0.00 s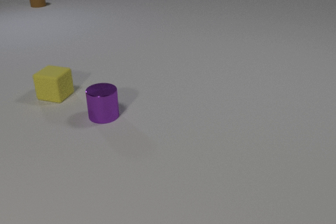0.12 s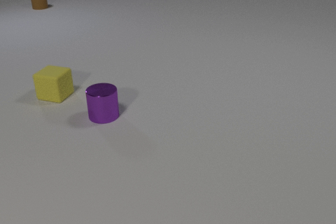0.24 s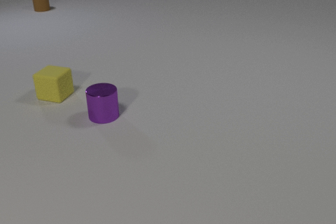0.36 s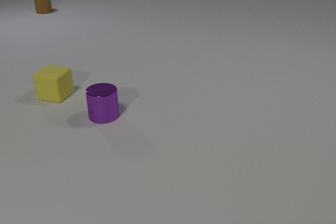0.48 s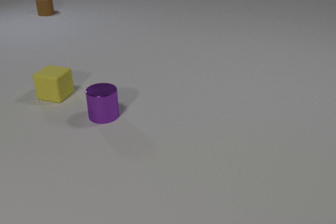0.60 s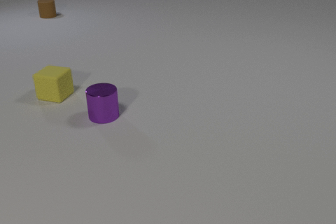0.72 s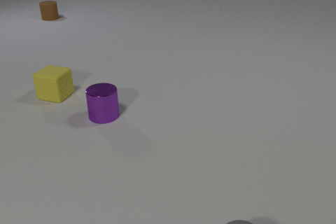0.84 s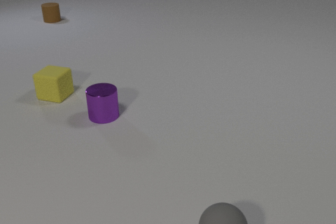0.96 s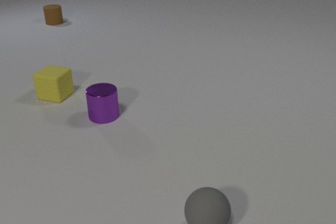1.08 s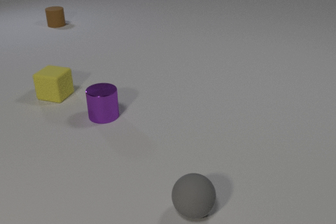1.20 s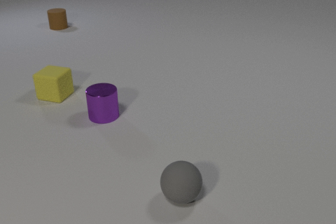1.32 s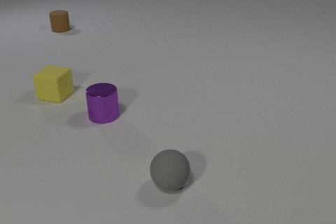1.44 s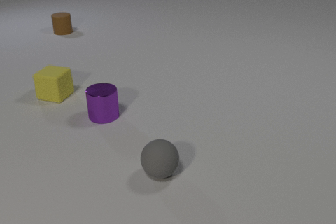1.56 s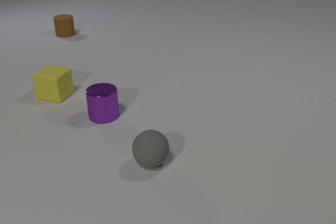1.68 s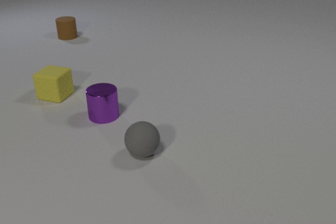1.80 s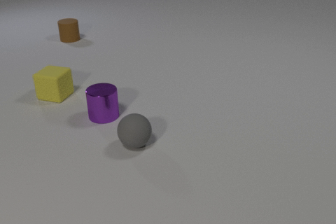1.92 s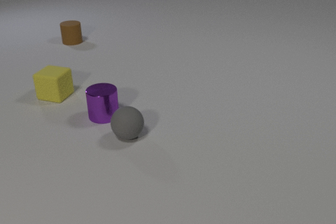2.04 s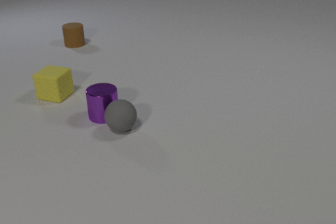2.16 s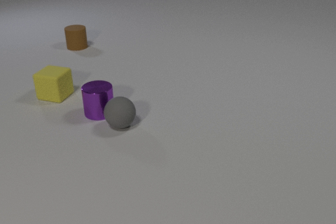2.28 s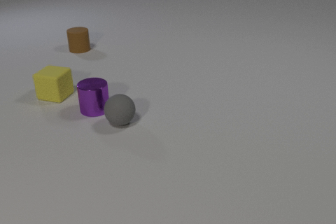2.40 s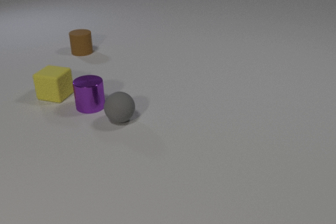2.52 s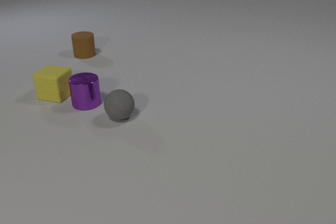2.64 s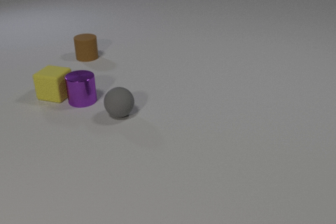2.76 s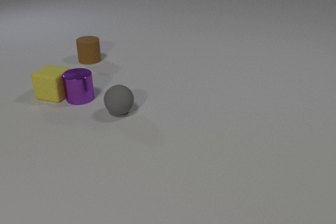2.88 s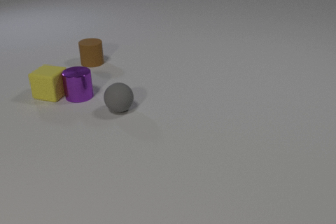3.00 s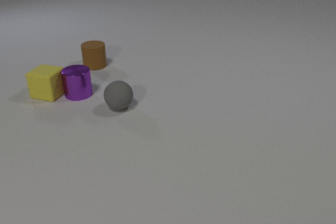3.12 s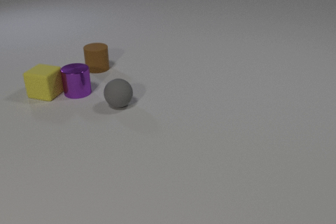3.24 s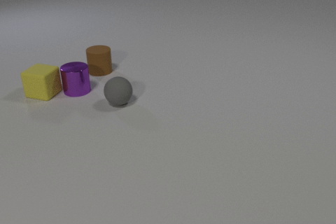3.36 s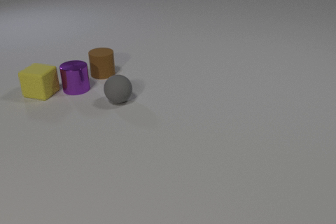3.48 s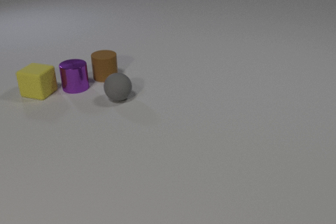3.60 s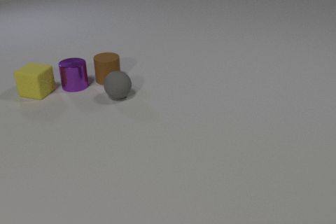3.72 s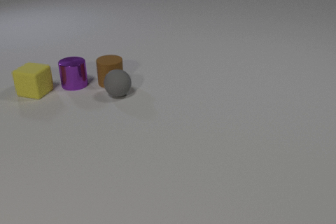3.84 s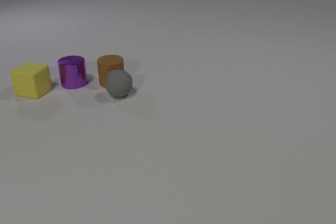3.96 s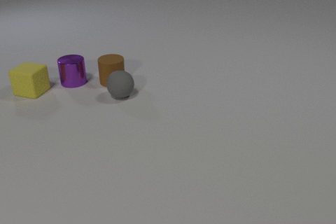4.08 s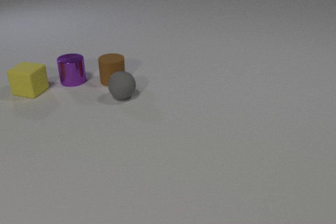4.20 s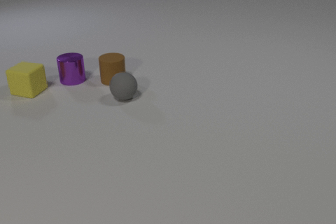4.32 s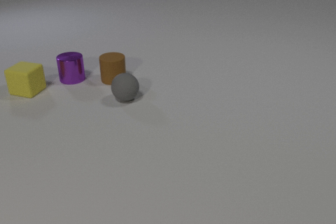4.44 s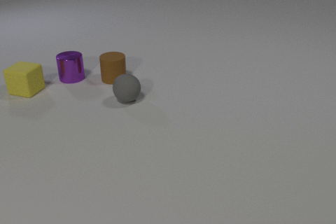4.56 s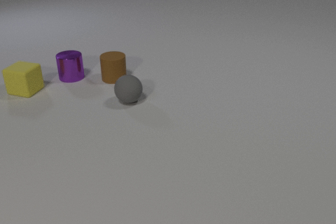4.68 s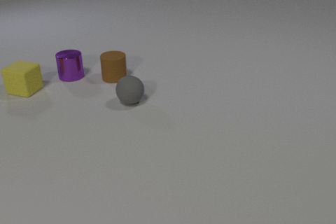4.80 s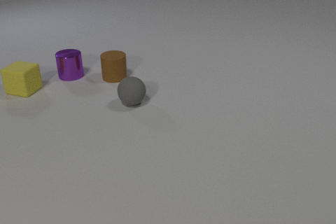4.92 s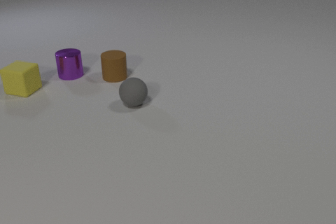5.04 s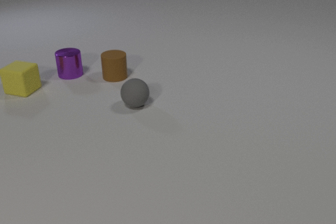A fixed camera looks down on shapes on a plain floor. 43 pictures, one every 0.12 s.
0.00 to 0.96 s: The gray rubber sphere comes in at the bottom edge, rolls away from the camera and to the left. The brown rubber cylinder slides toward the camera.
0.96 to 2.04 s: The gray rubber sphere rolls away from the camera and to the left. The brown rubber cylinder slides toward the camera. The gray rubber sphere and the purple metal cylinder collide.
2.04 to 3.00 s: The gray rubber sphere rolls away from the camera. The purple metal cylinder slides away from the camera and to the left. The brown rubber cylinder slides toward the camera. The yellow rubber cube slides to the left. The purple metal cylinder and the yellow rubber cube collide.
3.00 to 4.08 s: The gray rubber sphere rolls away from the camera. The purple metal cylinder slides away from the camera. The brown rubber cylinder slides toward the camera and to the right. The yellow rubber cube slides to the left and away from the camera. The gray rubber sphere and the brown rubber cylinder collide.
4.08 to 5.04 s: The gray rubber sphere rolls toward the camera and to the right. The purple metal cylinder slides away from the camera. The brown rubber cylinder slides away from the camera. The yellow rubber cube slides to the left and away from the camera.
What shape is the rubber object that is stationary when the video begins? cube.
What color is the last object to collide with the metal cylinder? yellow.
What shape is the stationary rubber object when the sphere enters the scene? cube.
